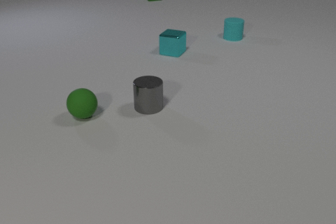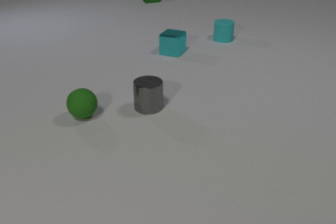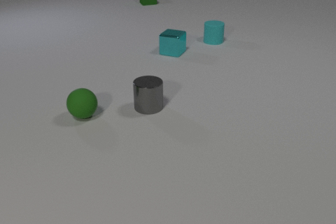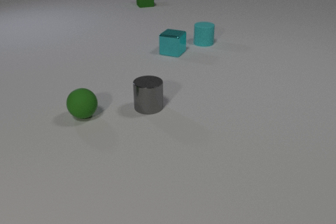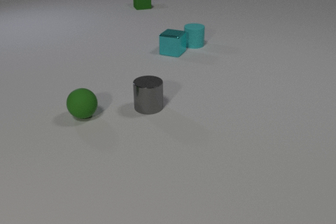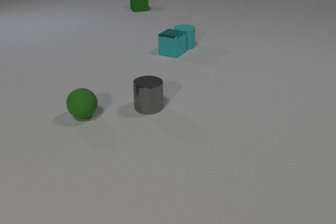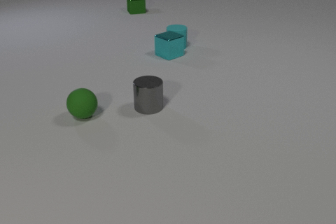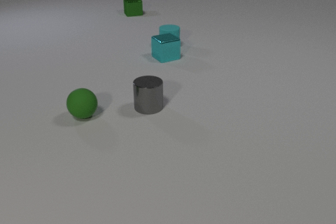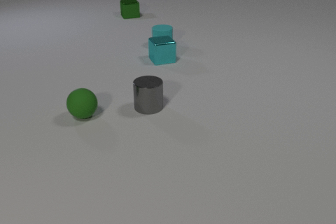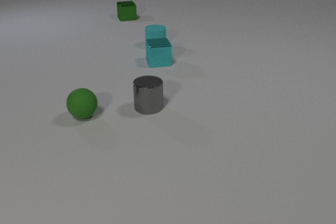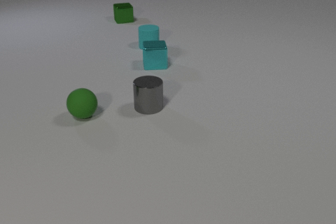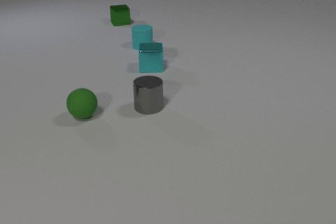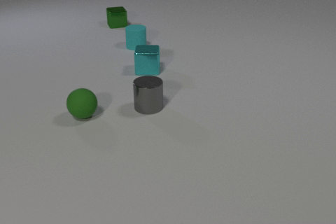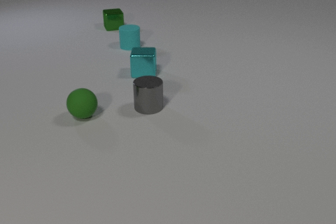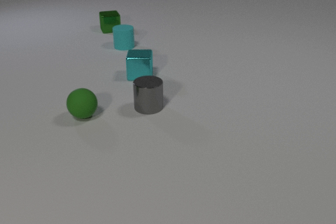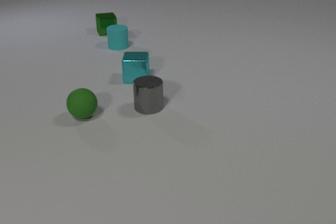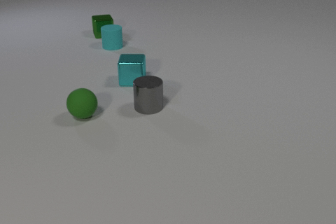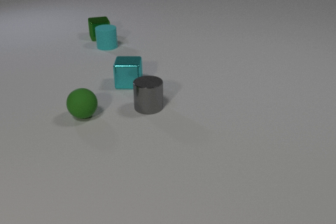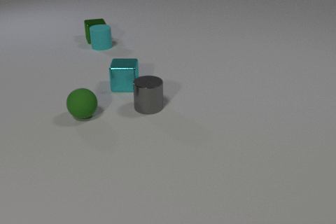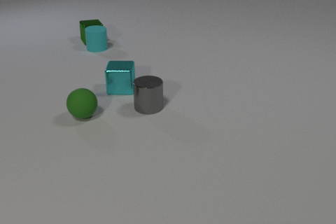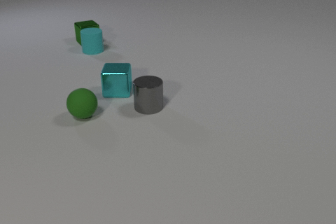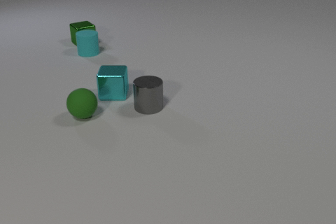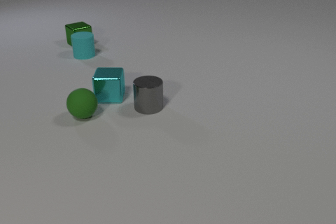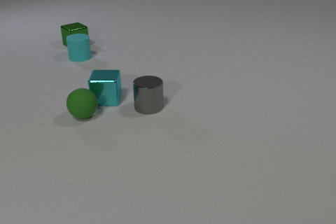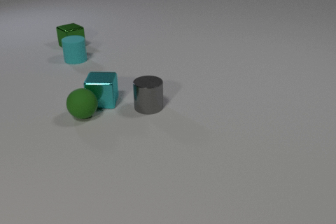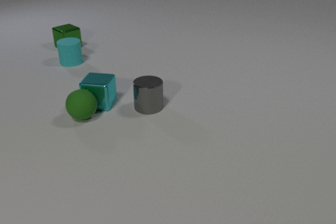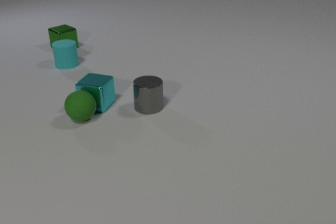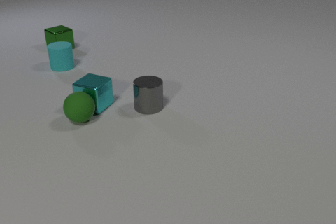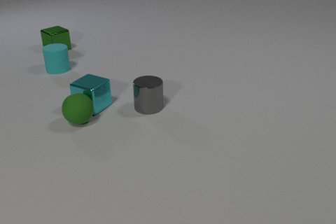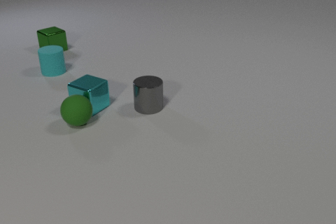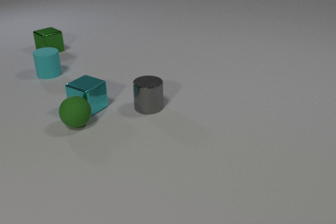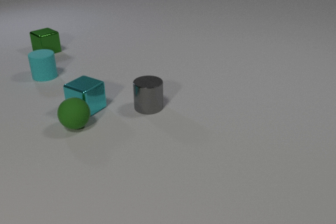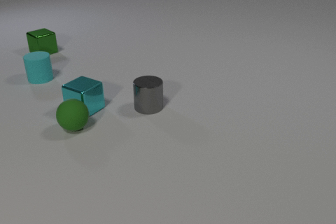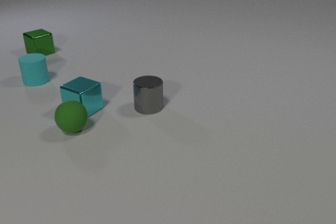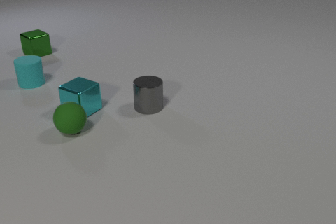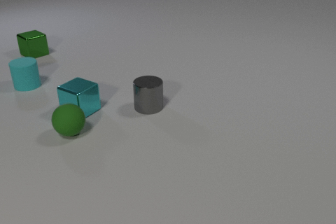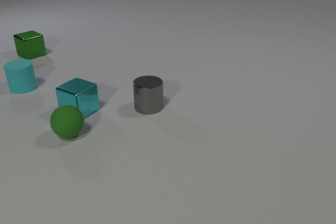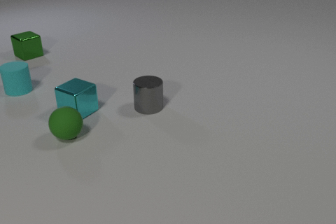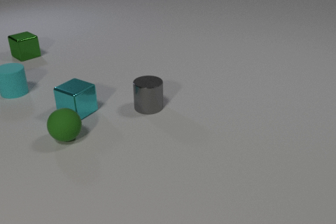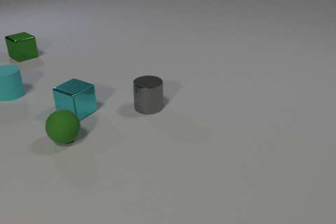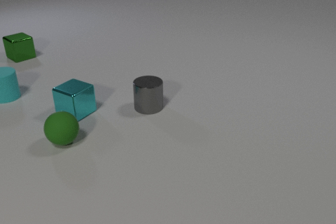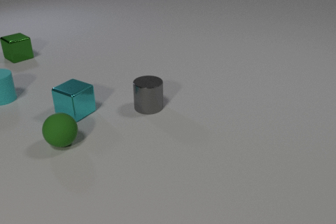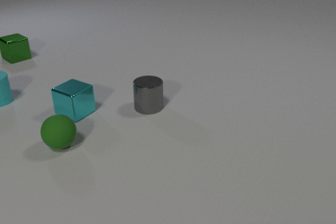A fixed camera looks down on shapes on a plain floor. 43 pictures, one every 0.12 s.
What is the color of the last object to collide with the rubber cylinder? green.
What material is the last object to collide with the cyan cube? rubber.
What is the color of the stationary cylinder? gray.
0.00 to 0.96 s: The cyan rubber cylinder slides to the left and toward the camera. The cyan metal cube slides toward the camera and to the left, spins so that its near face slides to the left, clockwise seen from above. The green metal cube slides toward the camera. The cyan rubber cylinder and the cyan metal cube collide.
0.96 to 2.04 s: The cyan rubber cylinder slides to the left. The cyan metal cube slides toward the camera and to the left. The green metal cube slides toward the camera and to the left.
2.04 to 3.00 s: The cyan rubber cylinder slides toward the camera and to the left. The cyan metal cube slides toward the camera and to the left. The green metal cube slides to the left and toward the camera, spins counterclockwise seen from above by about 30 degrees, its near face sliding to the right. The cyan rubber cylinder and the green metal cube collide. The cyan metal cube and the green rubber sphere collide.
3.00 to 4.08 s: The cyan rubber cylinder slides toward the camera and to the left. The cyan metal cube slides to the left and toward the camera, spins so that its near face slides to the left, clockwise seen from above. The green metal cube slides to the left. The green rubber sphere rolls toward the camera and to the left.
4.08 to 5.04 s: The cyan rubber cylinder slides to the left and toward the camera. The cyan metal cube slides to the left. The green metal cube slides to the left. The green rubber sphere rolls toward the camera and to the left.
